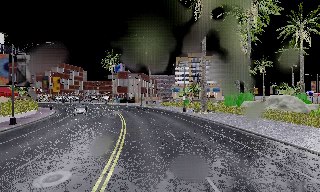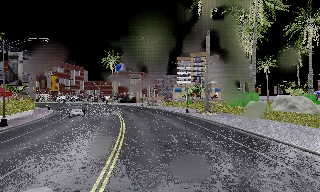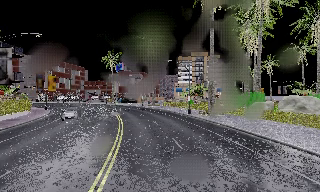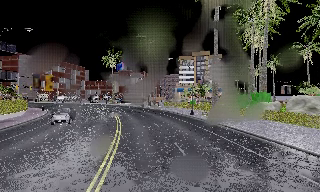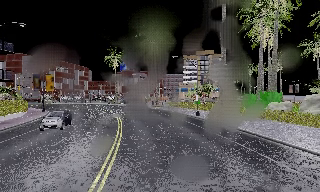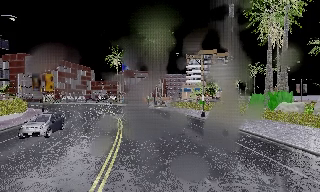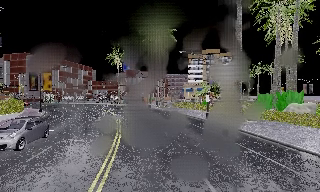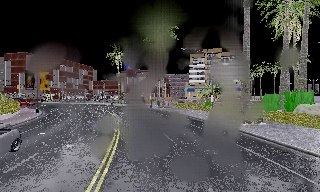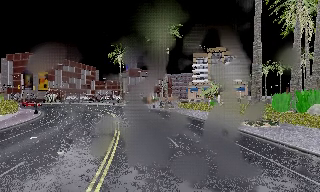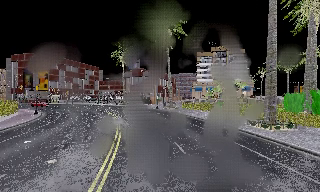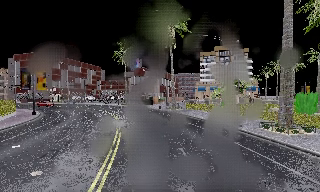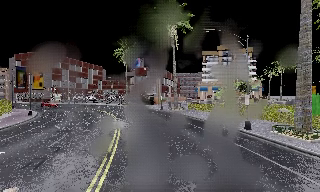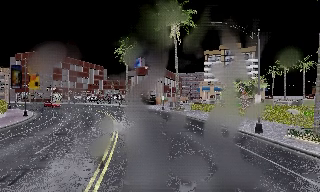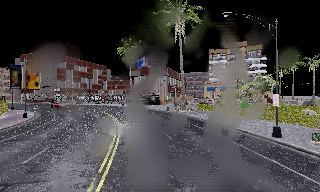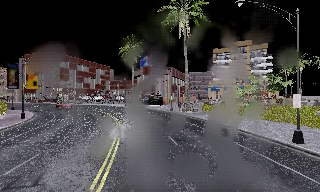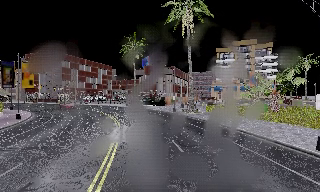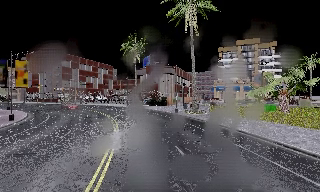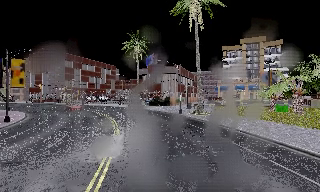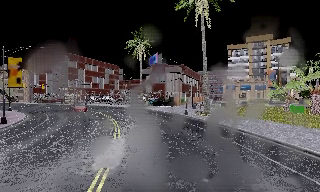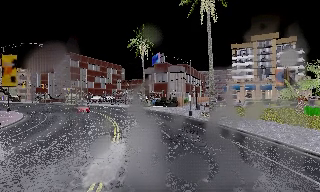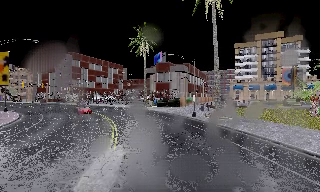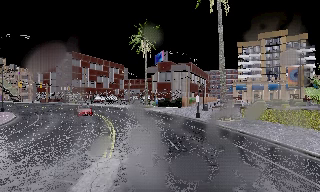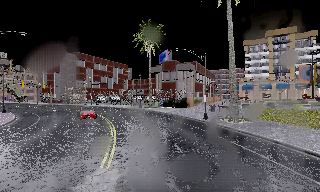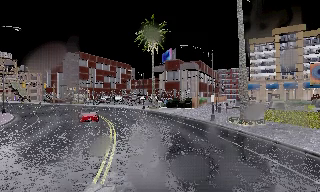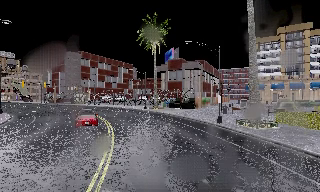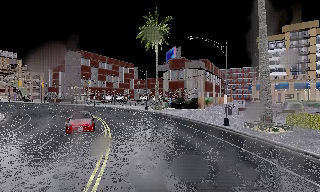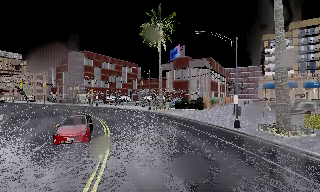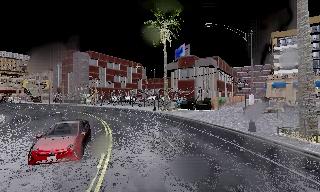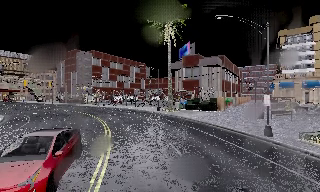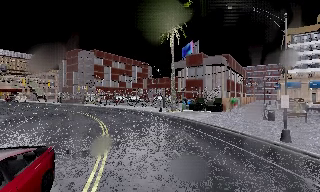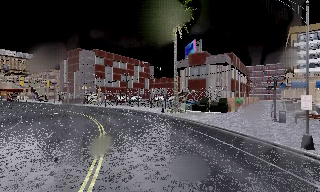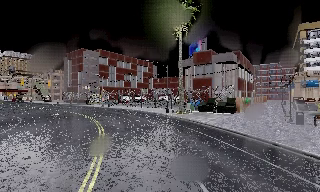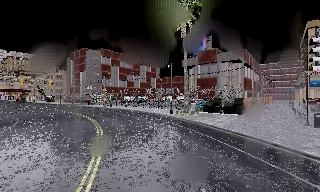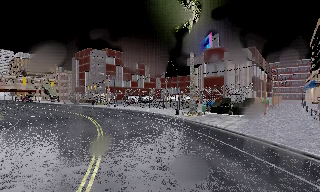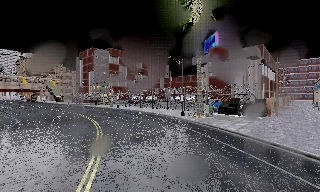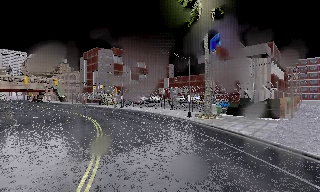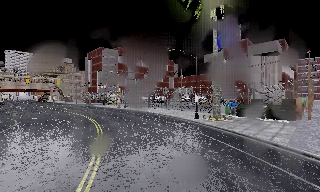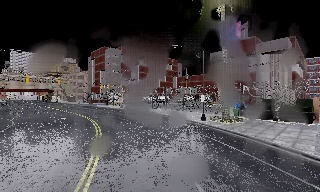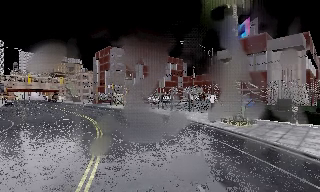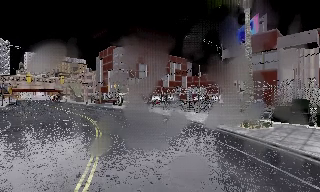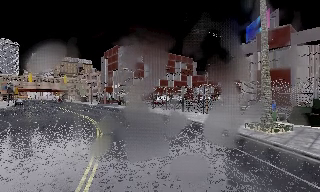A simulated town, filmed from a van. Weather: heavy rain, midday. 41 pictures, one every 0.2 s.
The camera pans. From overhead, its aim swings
counterclockwise.
The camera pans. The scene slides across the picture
to the right.
0.0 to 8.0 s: The camera pans to its left, which is counterclockwise from overhead, by about 40 degrees. It travels forward, about 45 m.
The film runs forward here.
